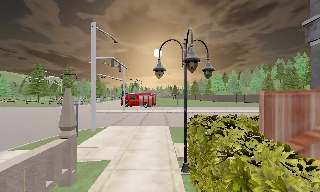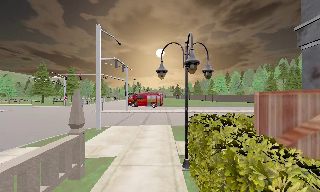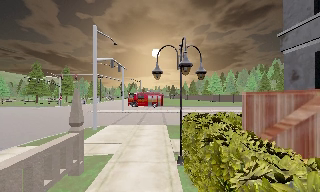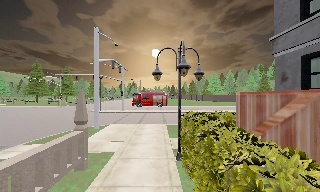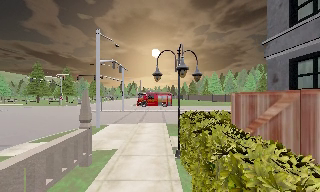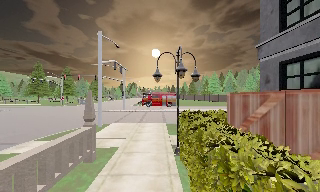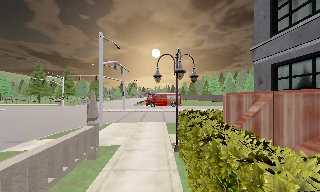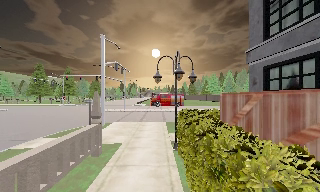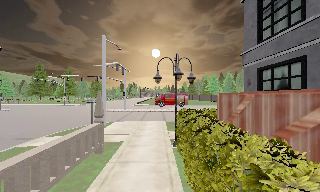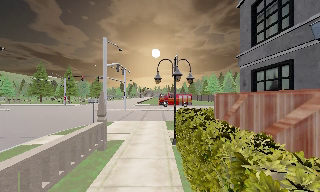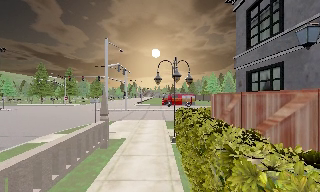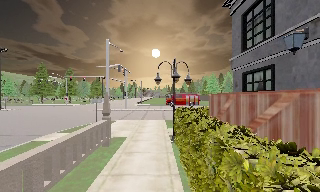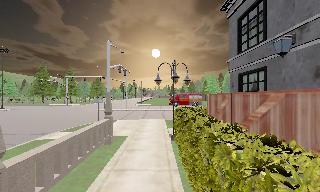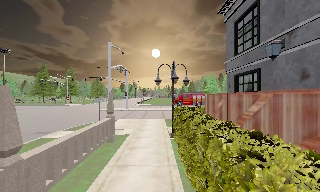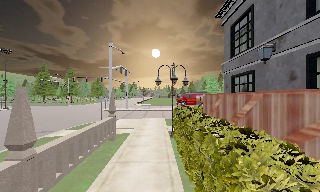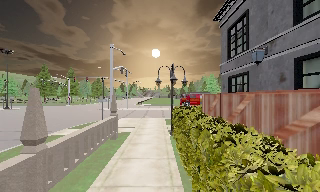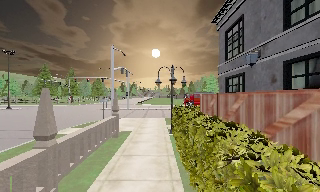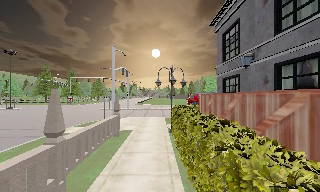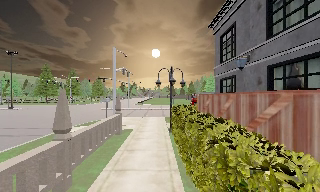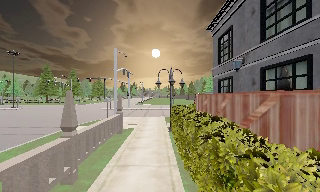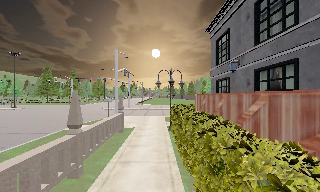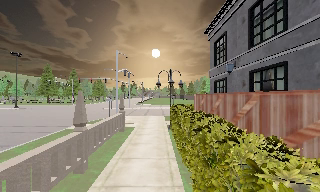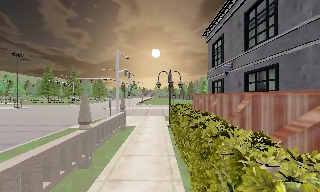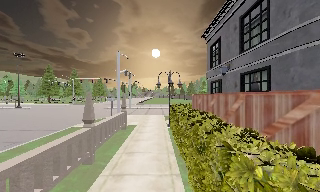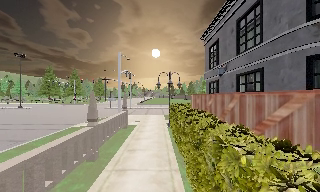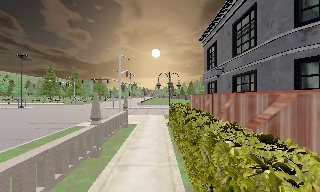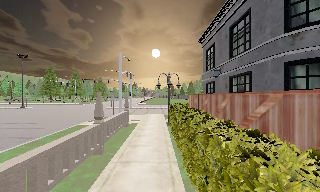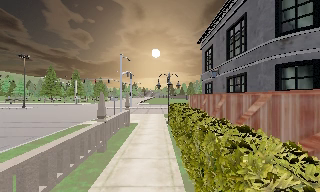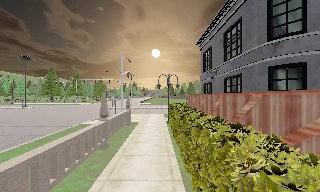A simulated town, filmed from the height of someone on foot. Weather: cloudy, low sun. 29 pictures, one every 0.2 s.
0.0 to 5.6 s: The camera travels backward, about 9 m, so what stands in front gets smaller.
The film runs backward here.
